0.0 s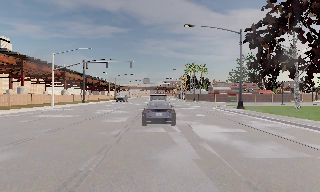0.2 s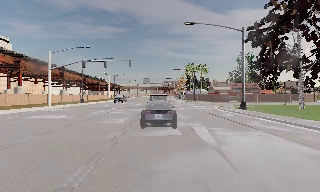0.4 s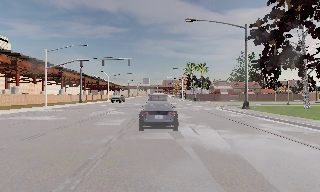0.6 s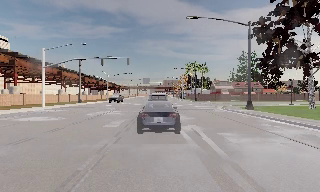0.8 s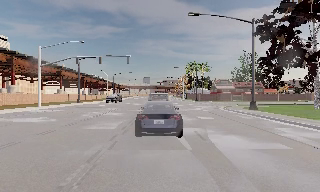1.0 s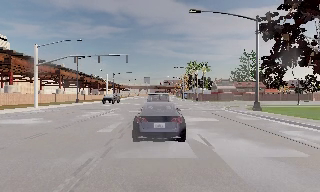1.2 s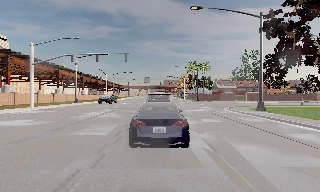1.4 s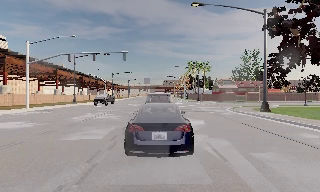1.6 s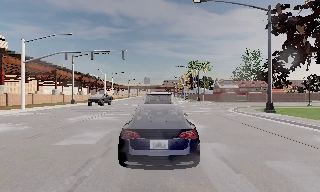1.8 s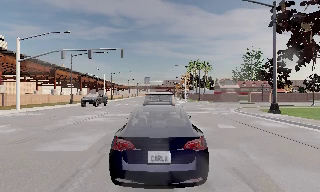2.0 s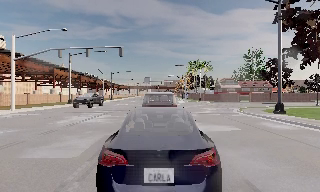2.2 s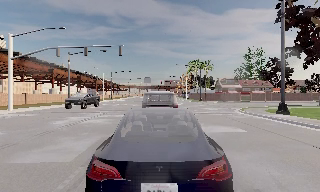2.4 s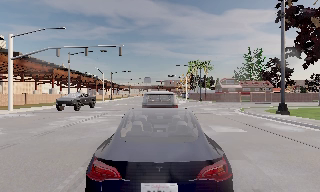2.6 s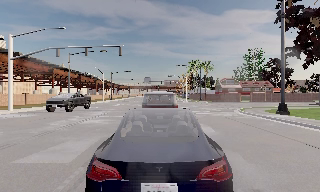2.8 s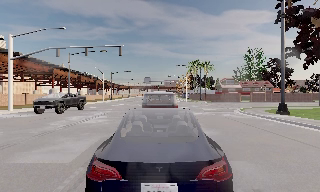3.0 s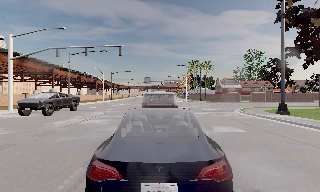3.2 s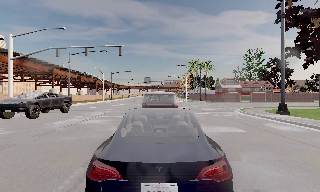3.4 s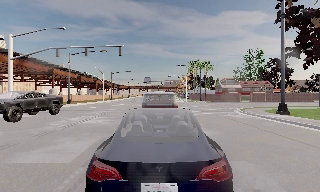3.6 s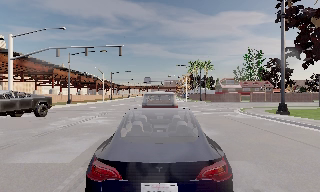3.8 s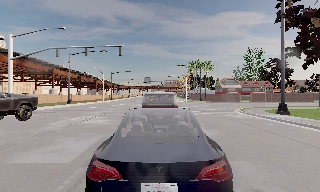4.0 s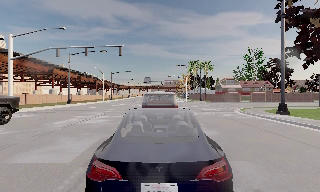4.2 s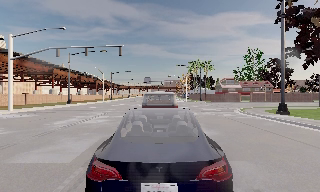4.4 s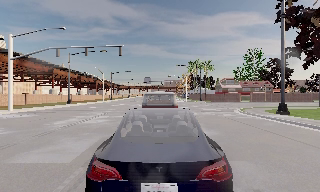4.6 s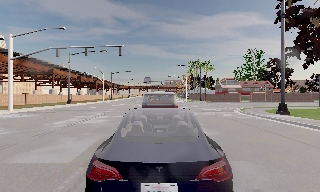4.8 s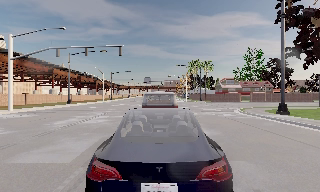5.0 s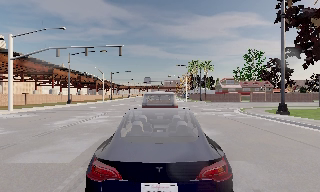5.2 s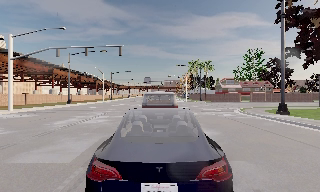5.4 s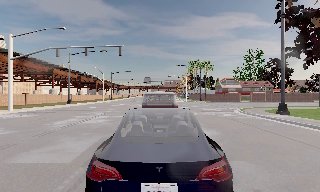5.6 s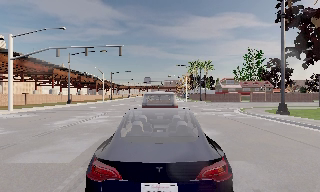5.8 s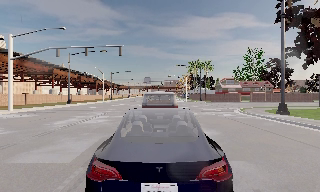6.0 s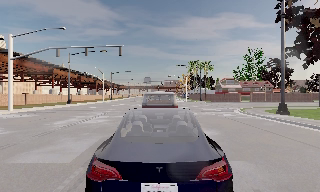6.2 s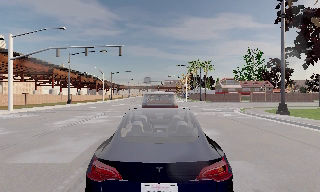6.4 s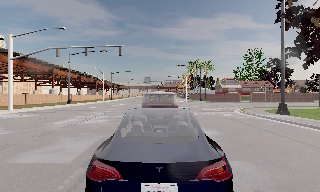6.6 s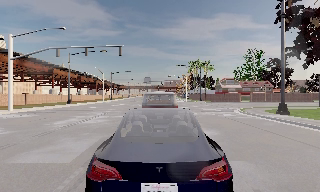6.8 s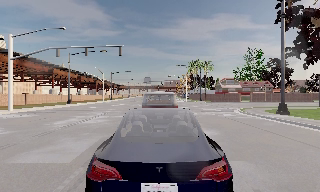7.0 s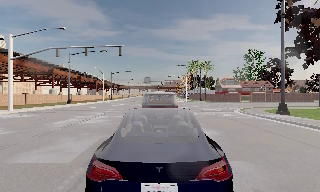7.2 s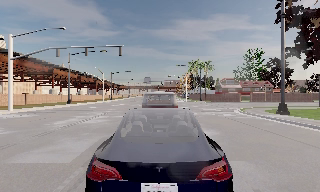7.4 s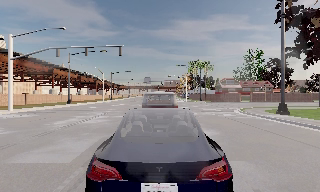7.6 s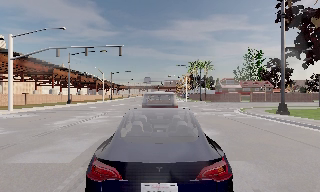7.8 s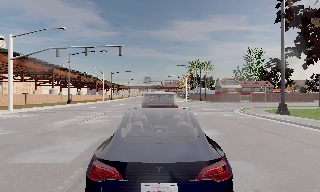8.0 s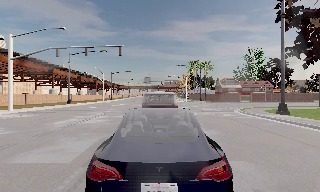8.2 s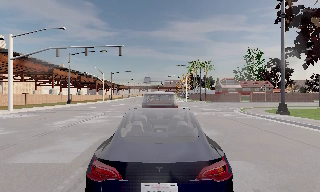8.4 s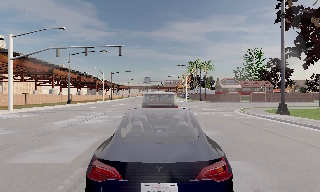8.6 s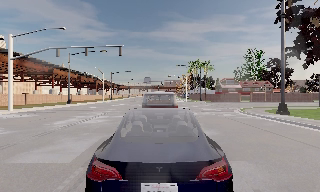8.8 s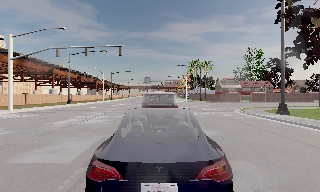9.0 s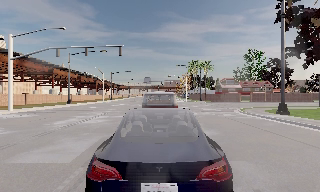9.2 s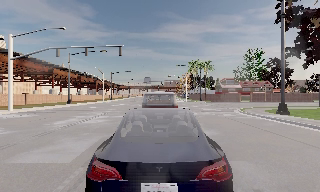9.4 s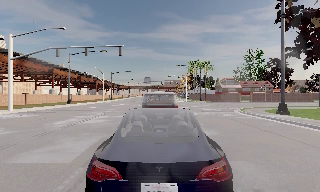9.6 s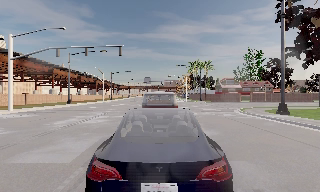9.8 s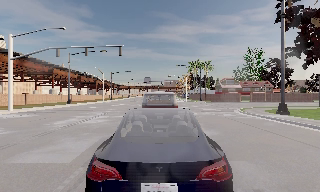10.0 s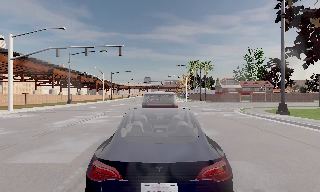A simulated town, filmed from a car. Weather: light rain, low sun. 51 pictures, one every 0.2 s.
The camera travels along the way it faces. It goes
forward.
0.0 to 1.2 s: The camera travels forward, about 4 m, so what stands in front looms larger.
1.2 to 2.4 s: The camera travels forward, about 3 m, so what stands in front looms larger. It loses speed.
2.4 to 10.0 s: The camera keeps its place and its aim.
The film runs forward here.
